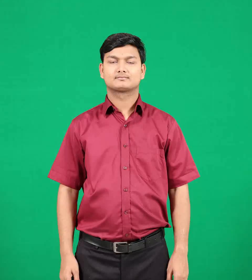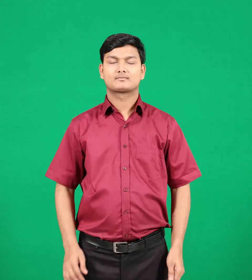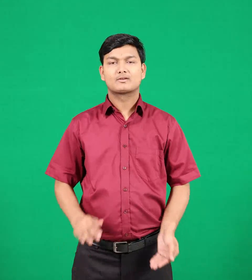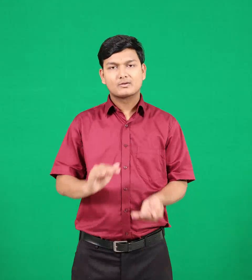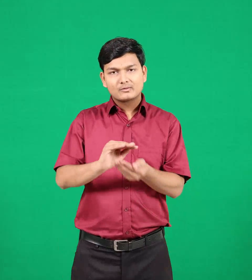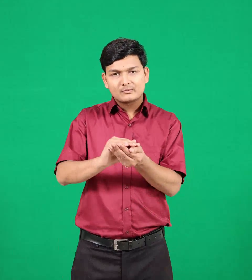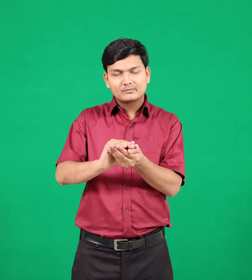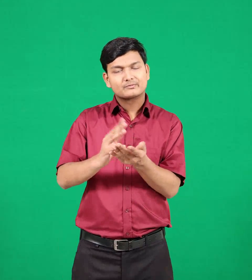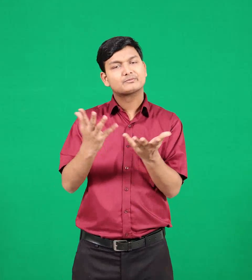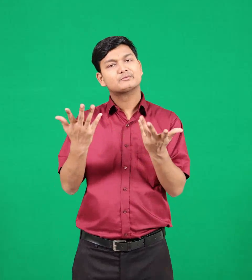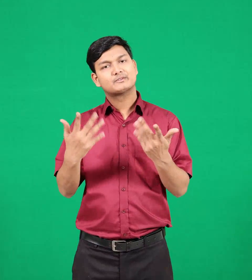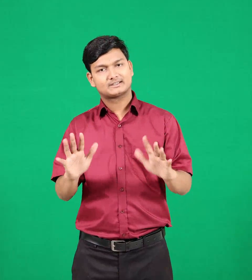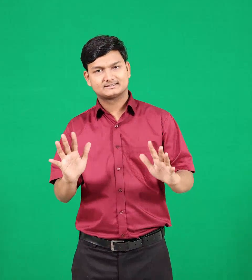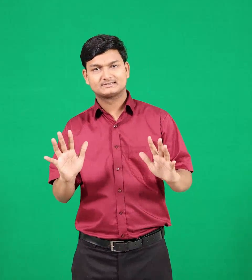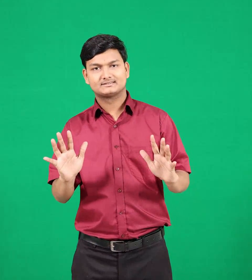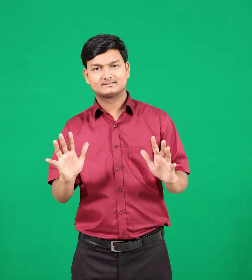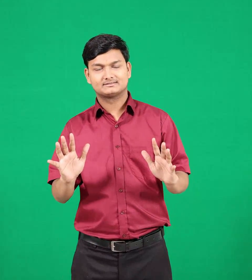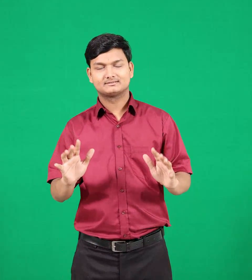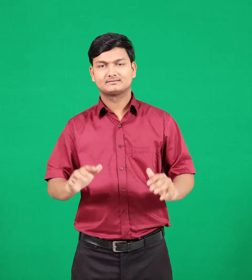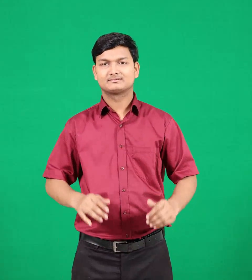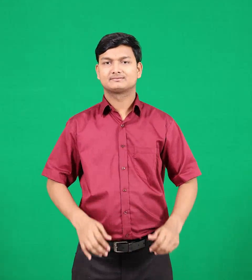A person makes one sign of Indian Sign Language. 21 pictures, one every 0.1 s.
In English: kept
